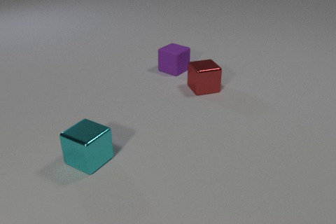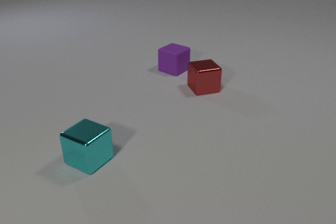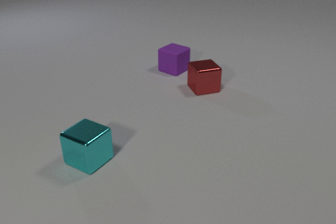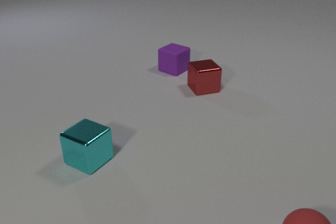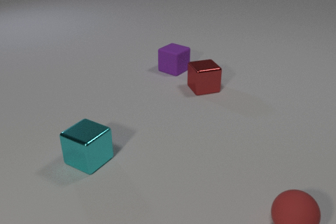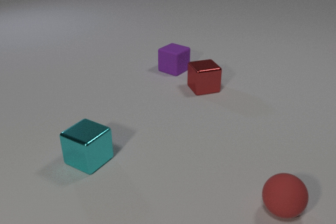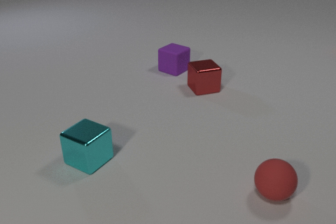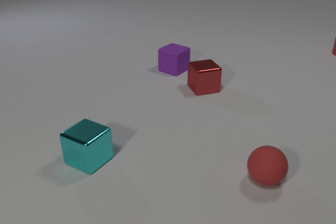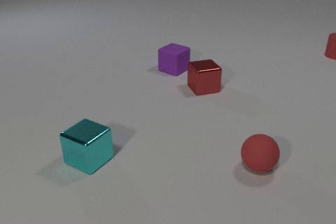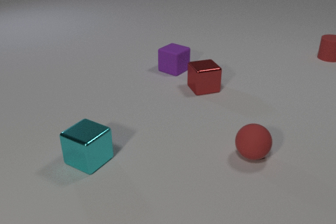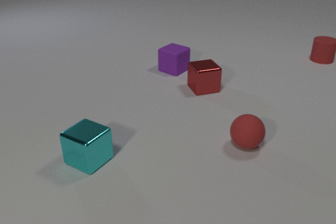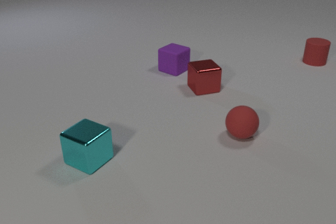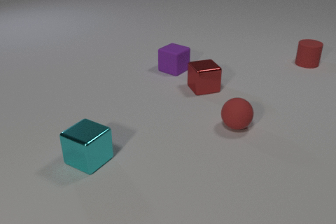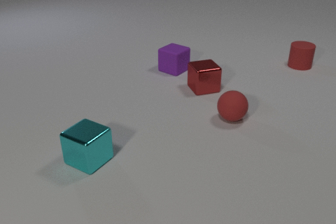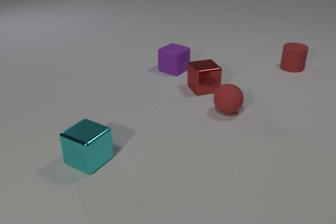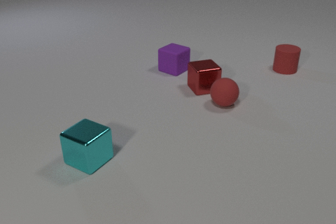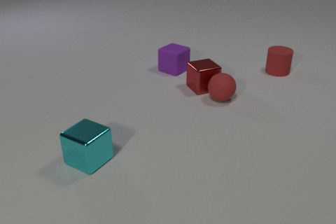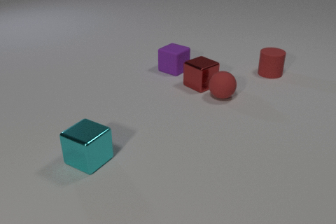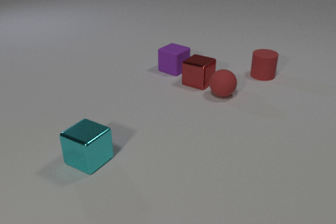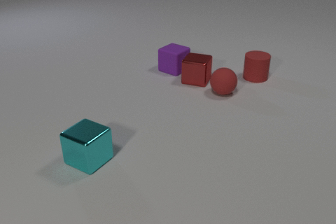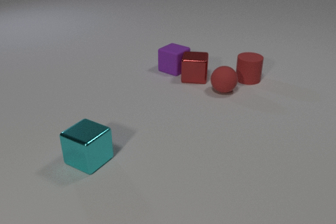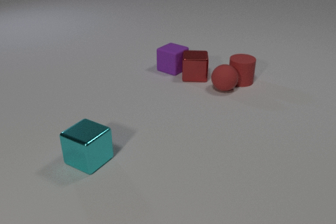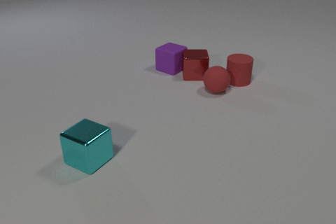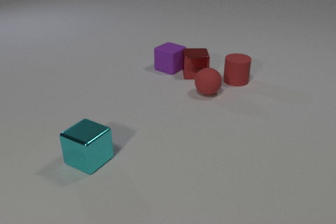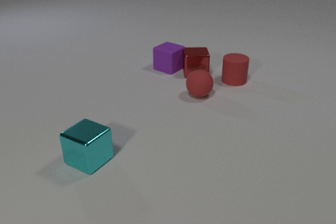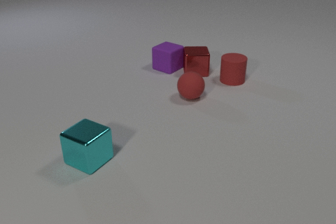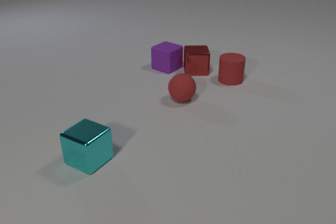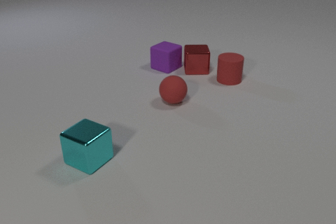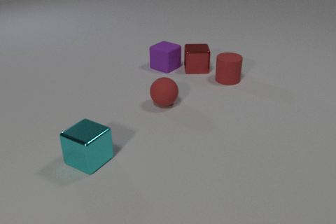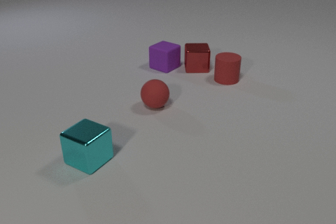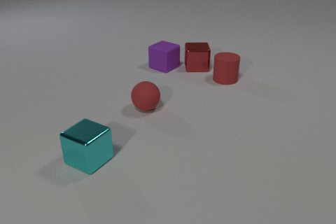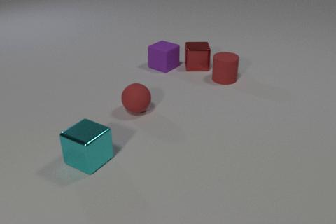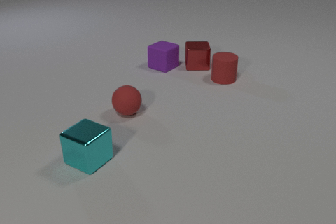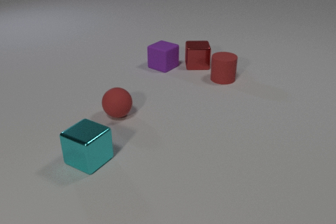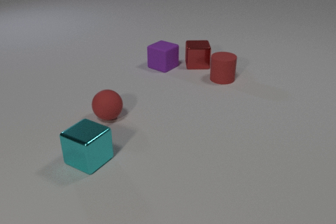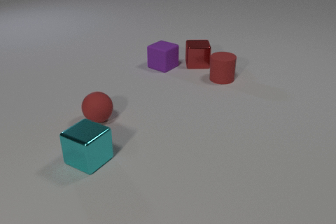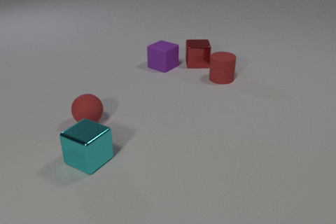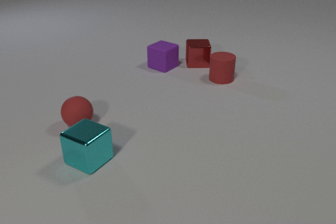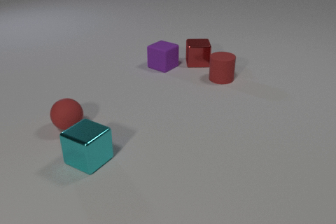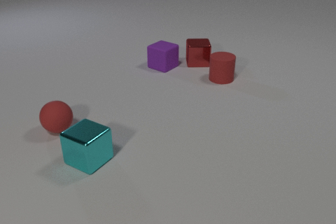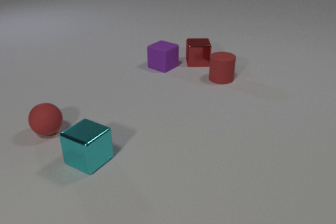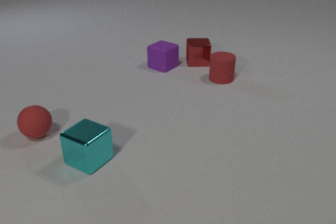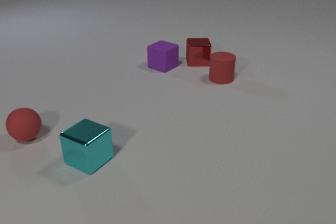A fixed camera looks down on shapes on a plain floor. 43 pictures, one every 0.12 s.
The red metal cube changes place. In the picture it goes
away from the camera.
The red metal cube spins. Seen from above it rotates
counterclockwise.
0.00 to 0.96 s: The red rubber sphere comes in at the bottom edge, rolls away from the camera and to the left. The red rubber cylinder comes in at the right edge, slides toward the camera and to the left.
0.96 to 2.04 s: The red rubber sphere rolls away from the camera. The red metal cube slides away from the camera, spins so that its near face slides to the right, counterclockwise seen from above. The red rubber cylinder slides toward the camera and to the left. The red rubber sphere and the red metal cube collide.
2.04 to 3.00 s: The red rubber sphere rolls to the left. The red metal cube slides away from the camera, spins so that its near face slides to the right, counterclockwise seen from above. The red rubber cylinder slides to the left and toward the camera. The purple rubber cube slides to the left. The red metal cube and the purple rubber cube collide. The red rubber sphere and the red rubber cylinder collide.
3.00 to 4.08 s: The red rubber sphere rolls to the left and toward the camera. The red metal cube slides away from the camera. The red rubber cylinder slides to the left. The purple rubber cube slides to the left.
4.08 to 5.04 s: The red rubber sphere rolls to the left. The red metal cube slides away from the camera.
What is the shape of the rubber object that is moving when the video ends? sphere.
How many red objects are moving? 3.
How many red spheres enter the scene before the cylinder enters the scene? 1.
